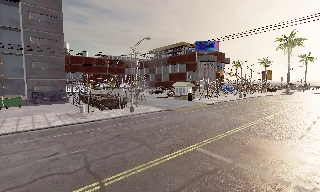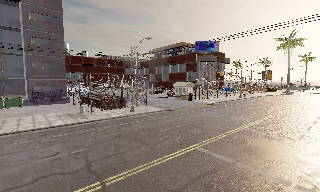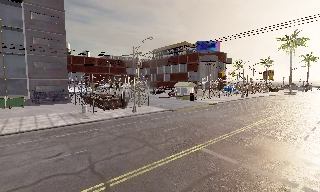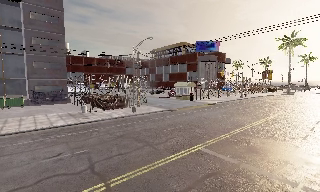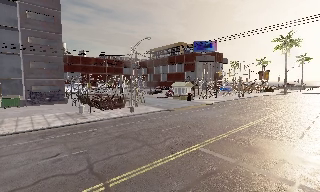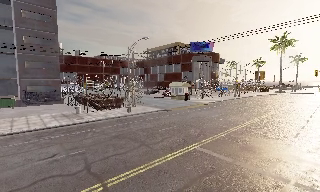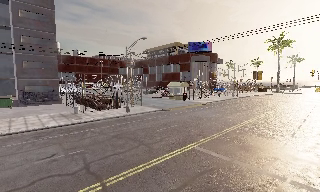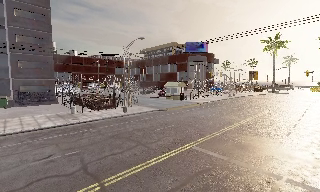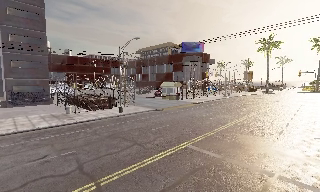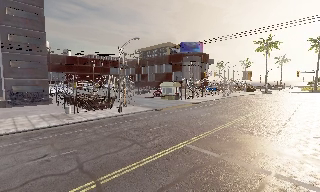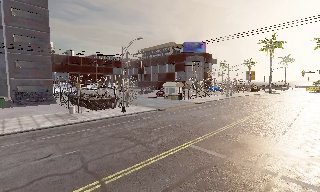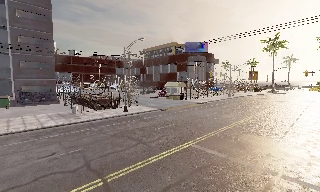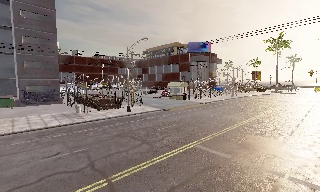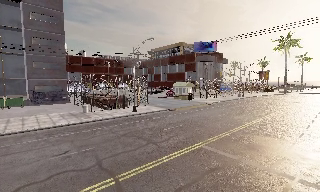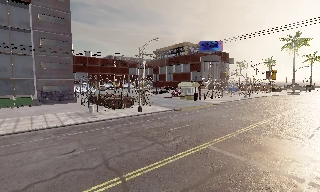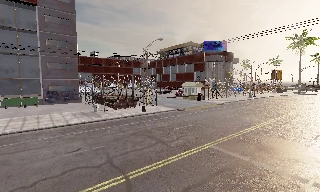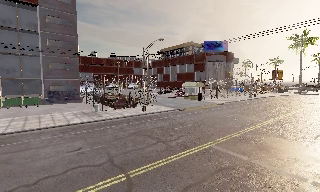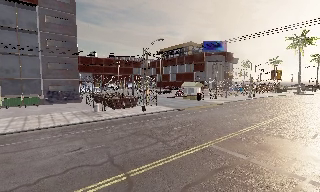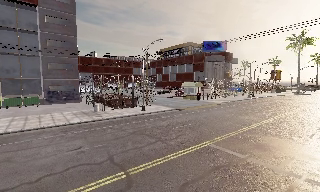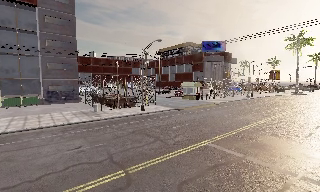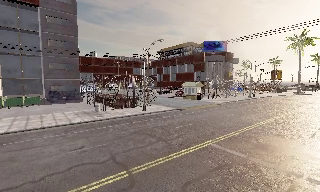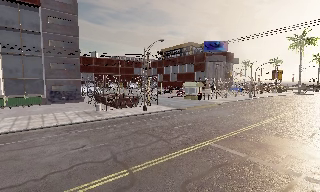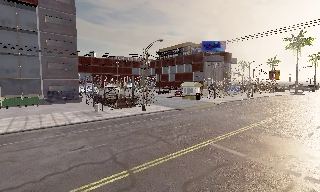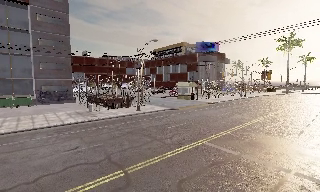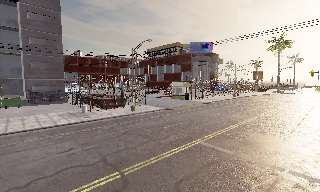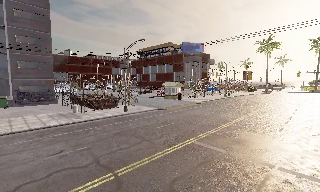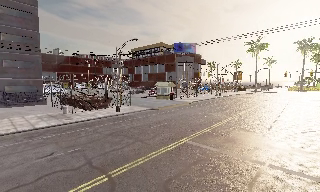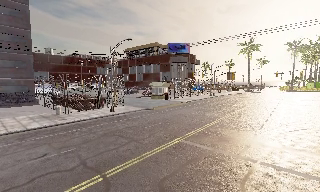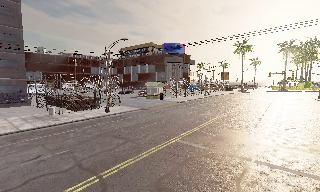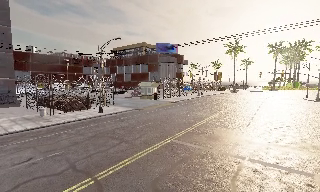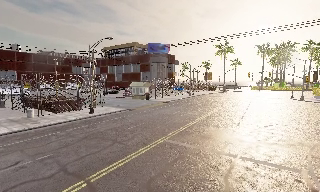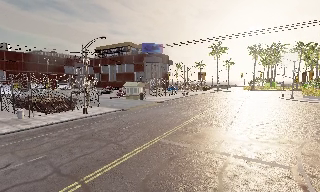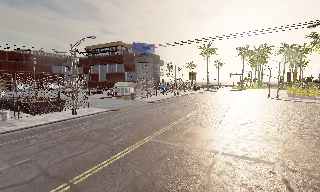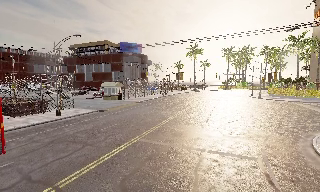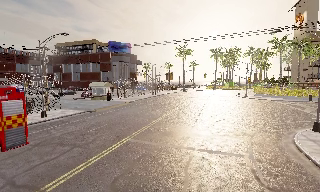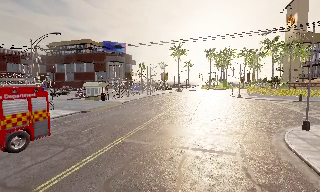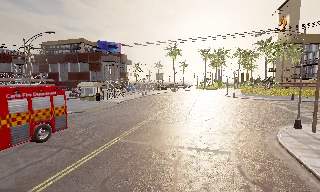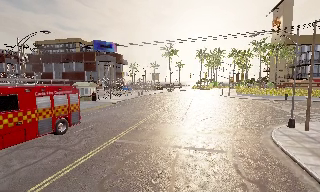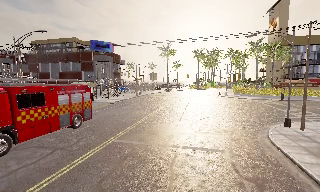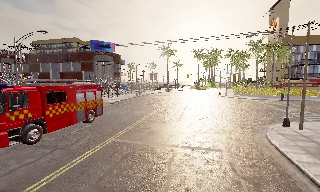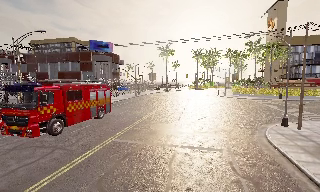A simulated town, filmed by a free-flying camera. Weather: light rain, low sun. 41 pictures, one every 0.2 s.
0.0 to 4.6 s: The camera travels backward and to its left, about 1 m, so what stands in front gets smaller.
4.6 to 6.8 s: The scene slides to the left, as the camera pans about 30 degrees to its right.
6.8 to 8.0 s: The camera shifts only a little, or ends up much as it began.
The film runs backward here.
